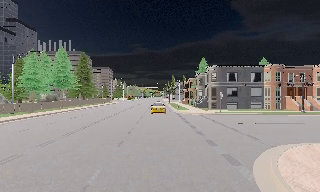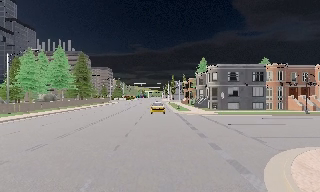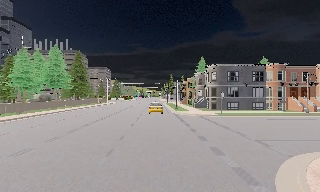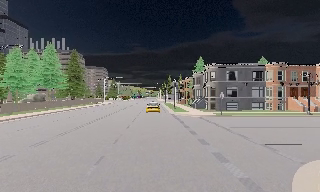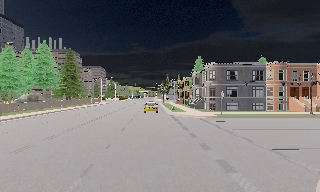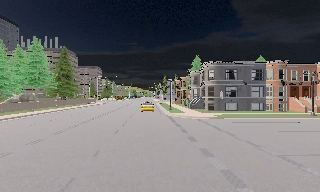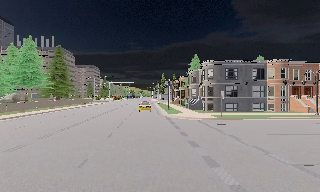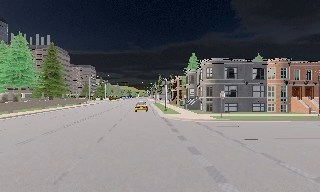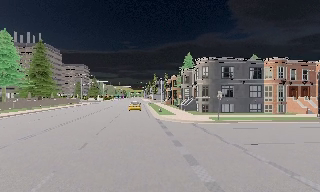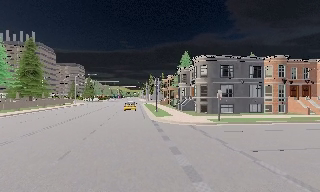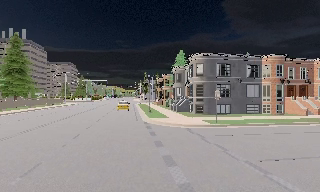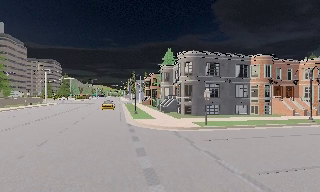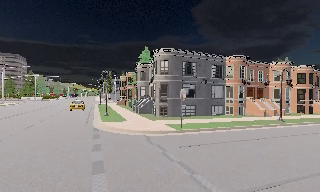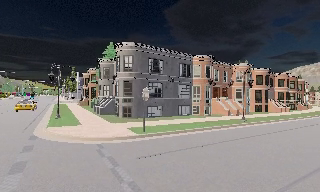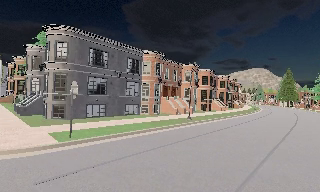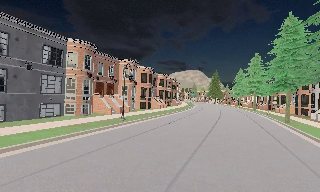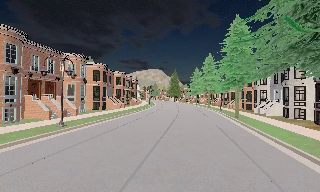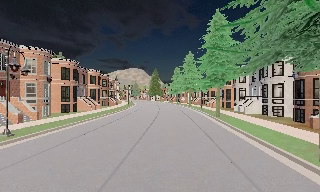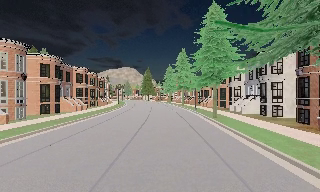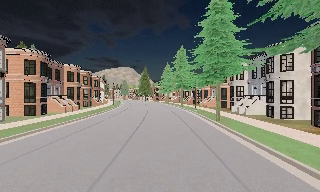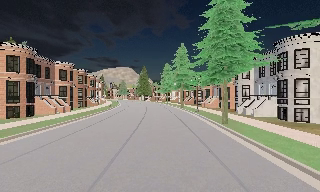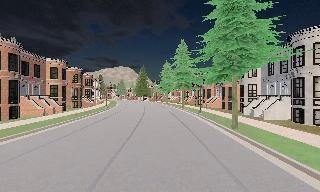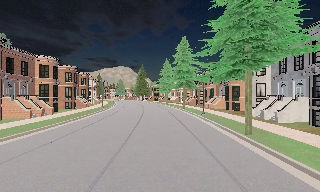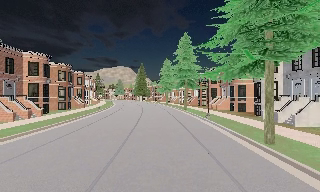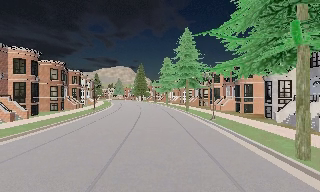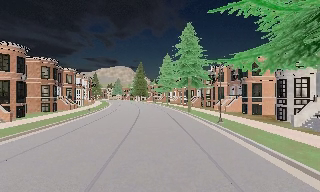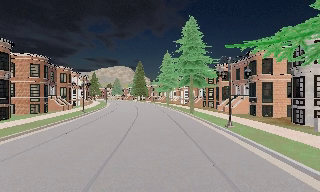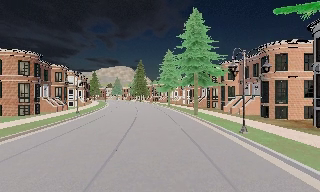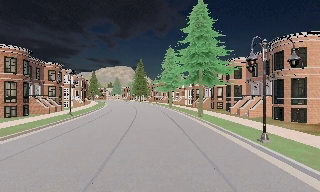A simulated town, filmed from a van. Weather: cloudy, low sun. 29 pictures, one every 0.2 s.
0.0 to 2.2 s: The scene slides to the left, as the camera pans about 15 degrees to its right. It travels forward, about 9 m, so what stands in front looms larger. It gains speed.
2.2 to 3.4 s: The camera swings to its right by about 75 degrees, and the scene slides to the left. It travels forward and to its right, about 9 m.
3.4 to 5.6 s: The camera travels forward, about 18 m, so what stands in front looms larger.
The film runs forward here.
